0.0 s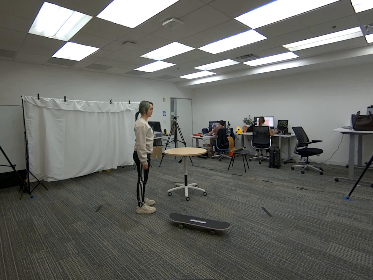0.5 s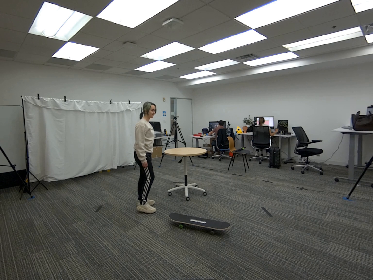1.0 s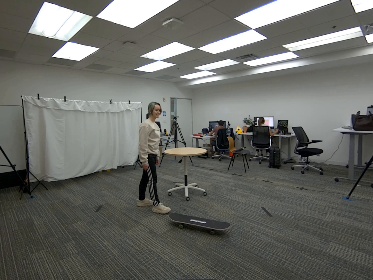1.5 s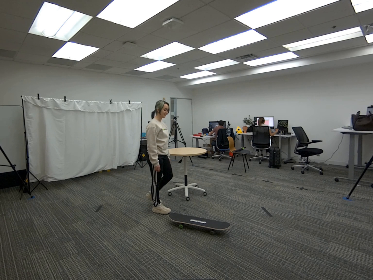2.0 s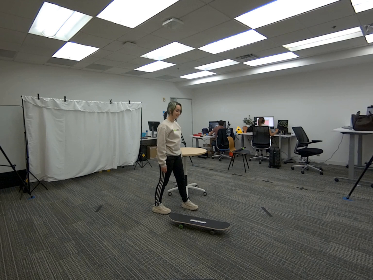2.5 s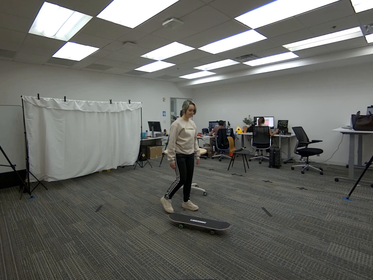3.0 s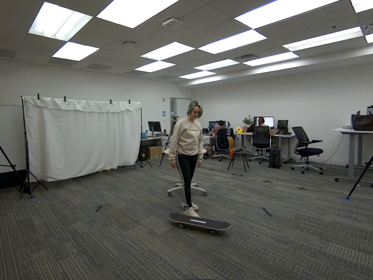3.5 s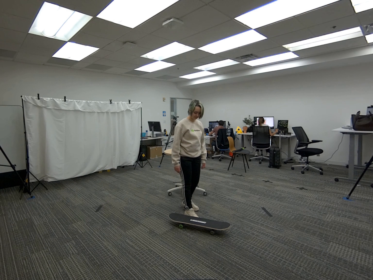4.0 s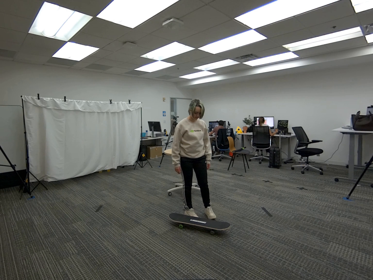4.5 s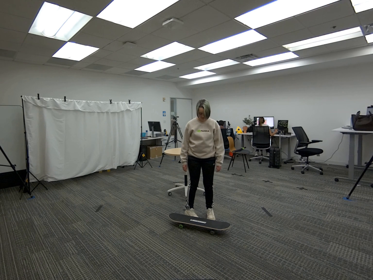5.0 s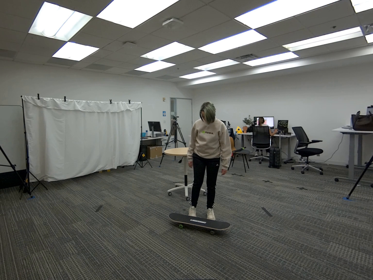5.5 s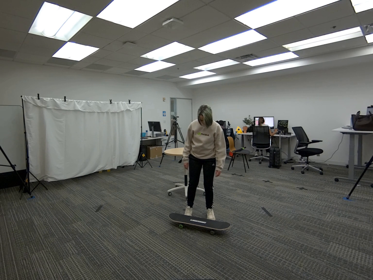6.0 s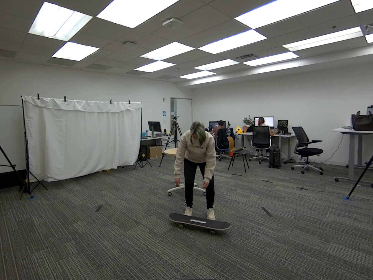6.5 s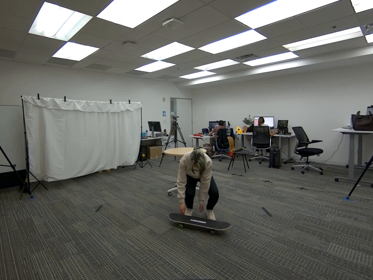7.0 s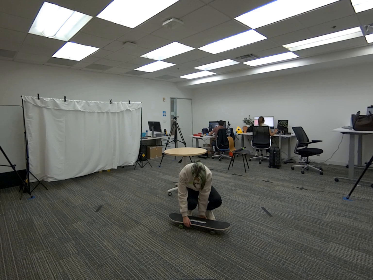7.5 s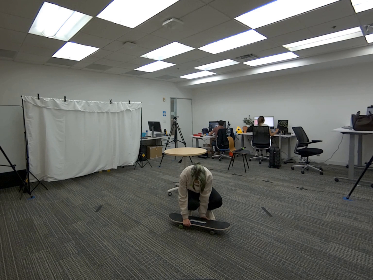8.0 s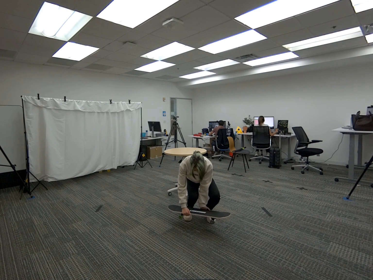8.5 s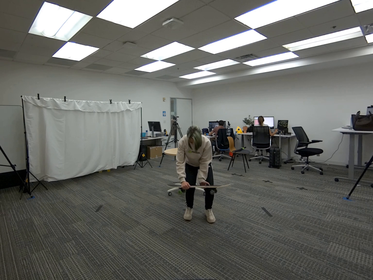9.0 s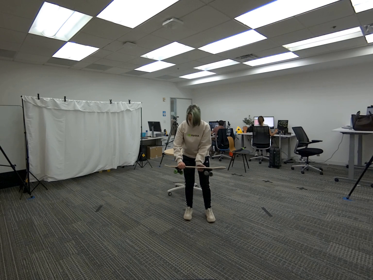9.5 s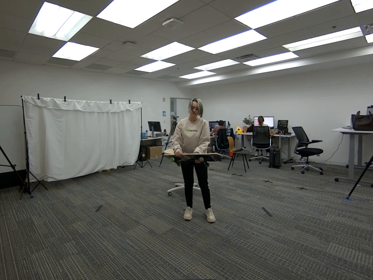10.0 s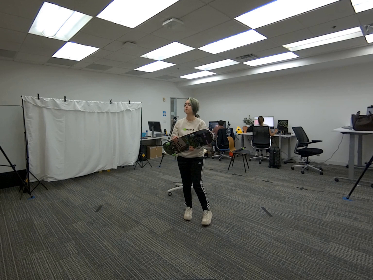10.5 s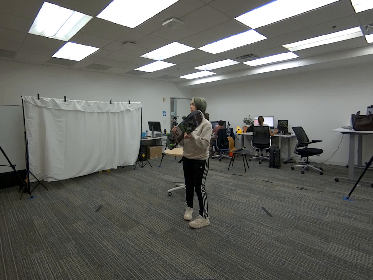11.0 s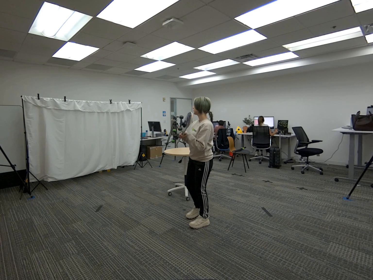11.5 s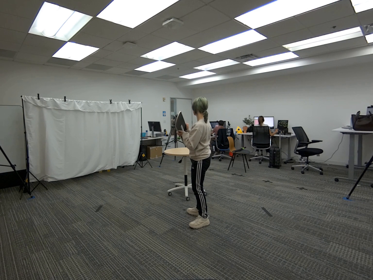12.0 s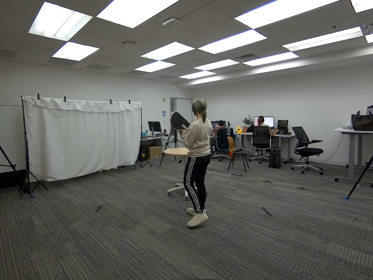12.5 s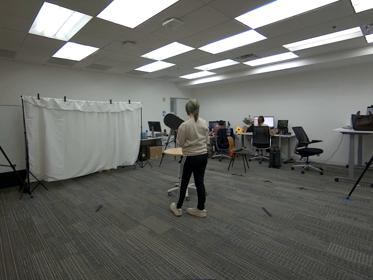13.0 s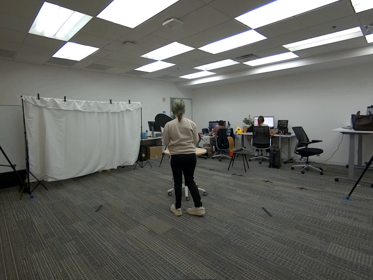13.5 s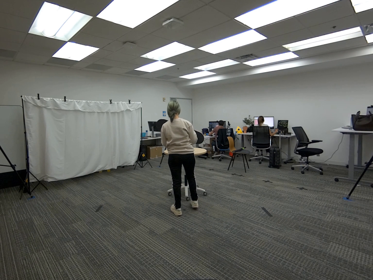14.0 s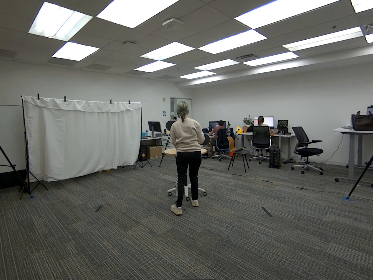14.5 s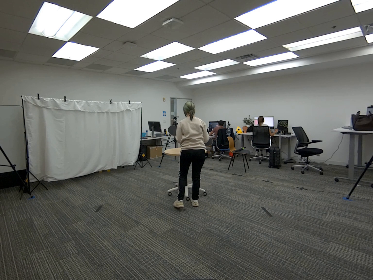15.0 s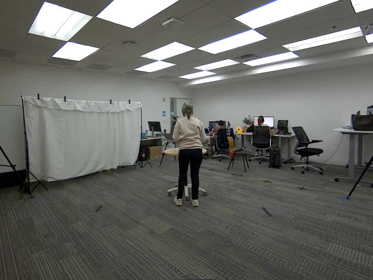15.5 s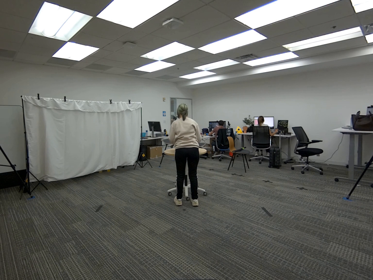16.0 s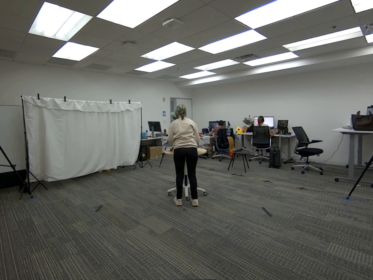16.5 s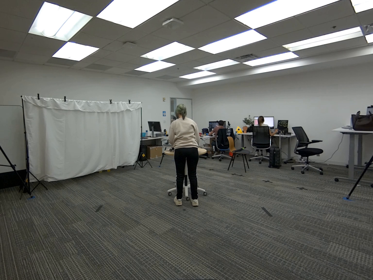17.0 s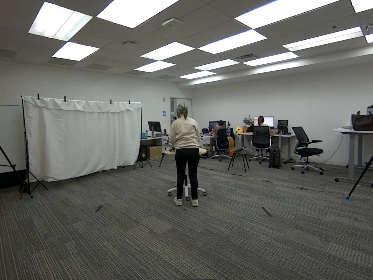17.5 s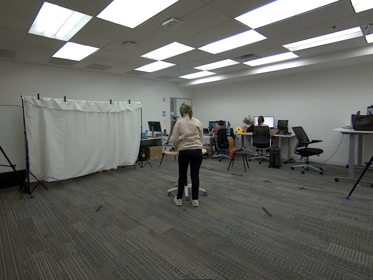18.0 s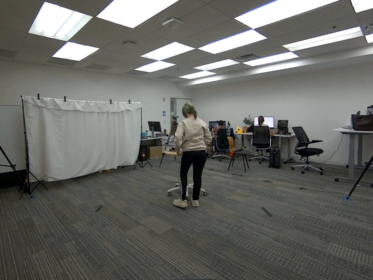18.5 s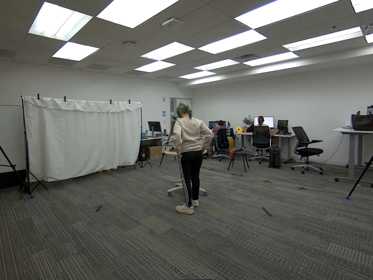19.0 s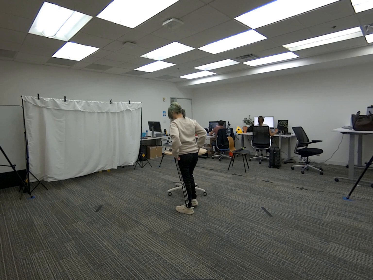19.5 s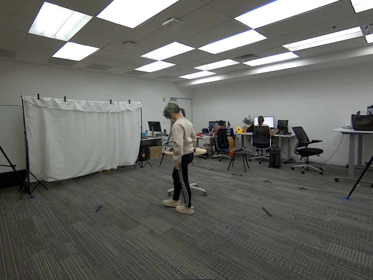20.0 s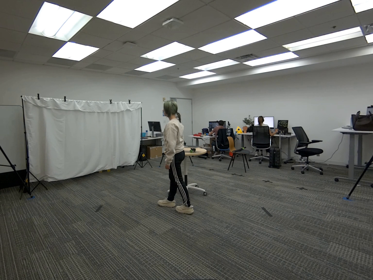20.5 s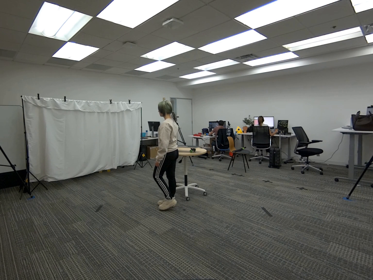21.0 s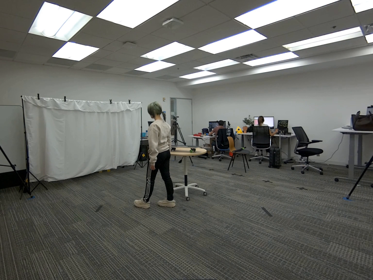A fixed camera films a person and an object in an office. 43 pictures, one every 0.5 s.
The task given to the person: Walk to the skateboard on the ground. Pick up the skateboard with both hands and place the skateboard on the round table.
